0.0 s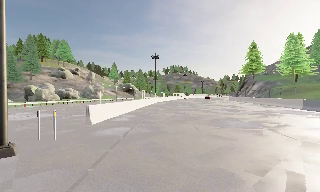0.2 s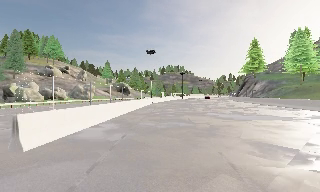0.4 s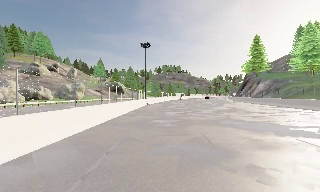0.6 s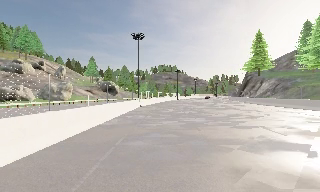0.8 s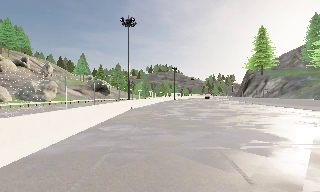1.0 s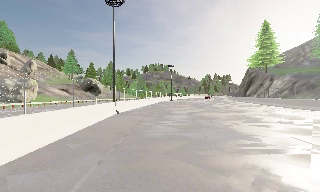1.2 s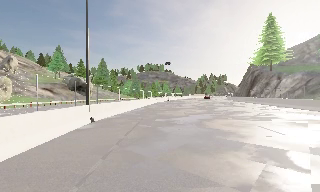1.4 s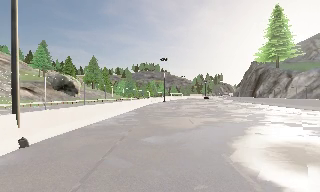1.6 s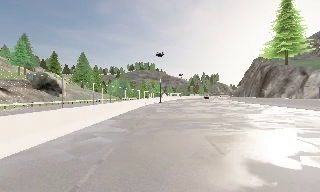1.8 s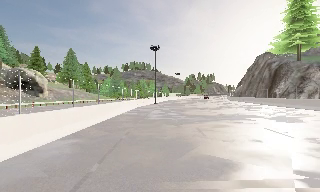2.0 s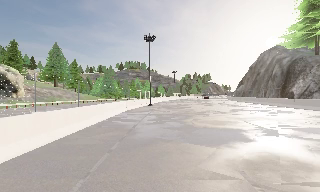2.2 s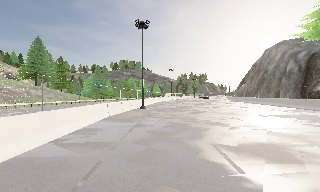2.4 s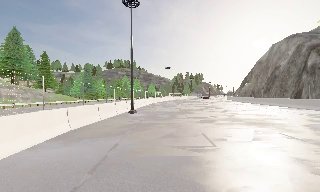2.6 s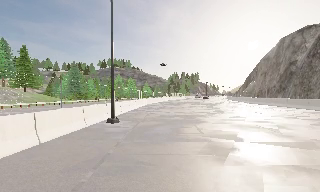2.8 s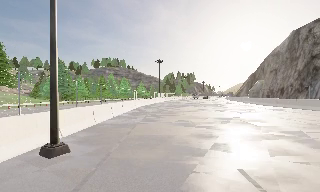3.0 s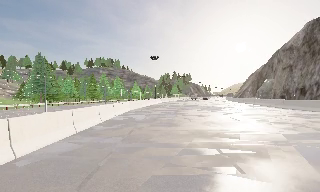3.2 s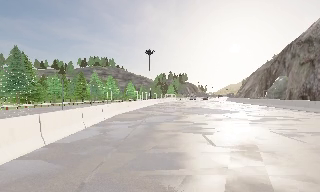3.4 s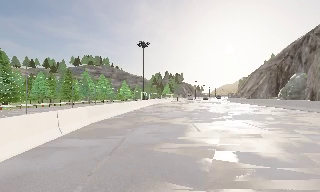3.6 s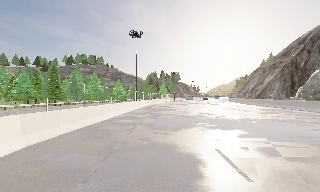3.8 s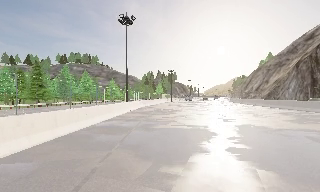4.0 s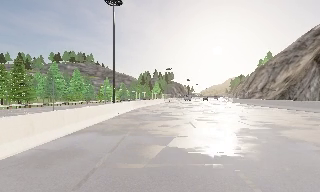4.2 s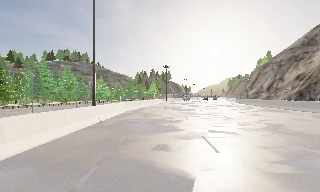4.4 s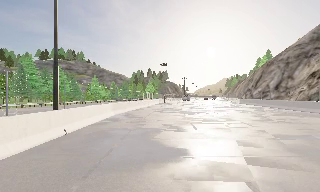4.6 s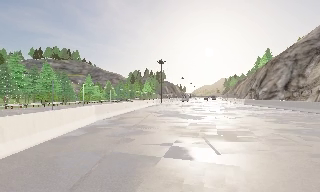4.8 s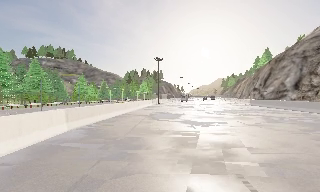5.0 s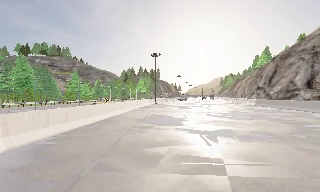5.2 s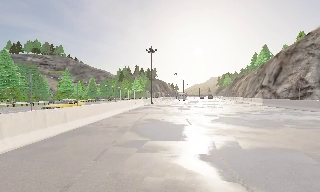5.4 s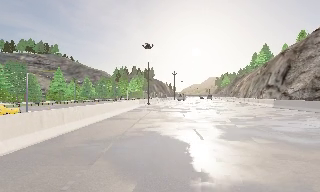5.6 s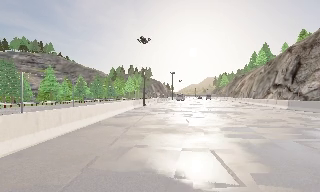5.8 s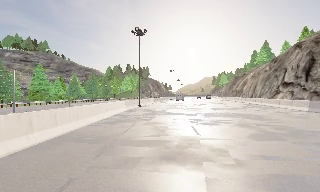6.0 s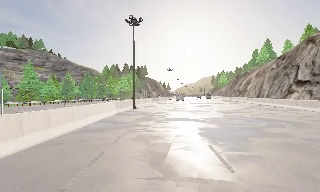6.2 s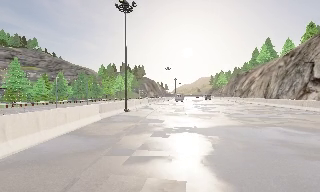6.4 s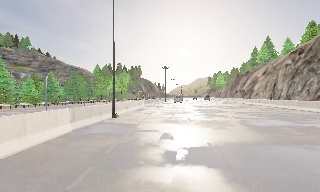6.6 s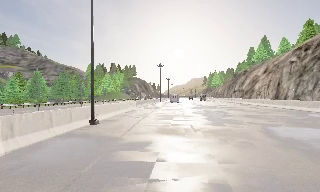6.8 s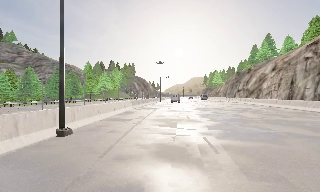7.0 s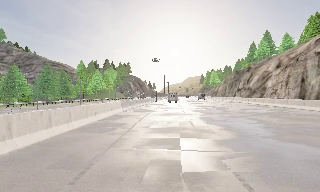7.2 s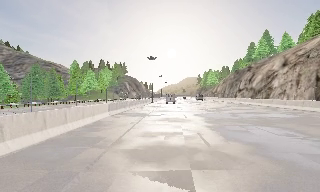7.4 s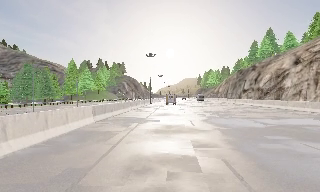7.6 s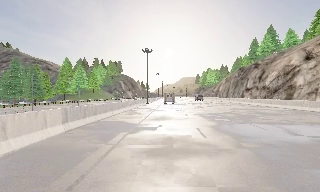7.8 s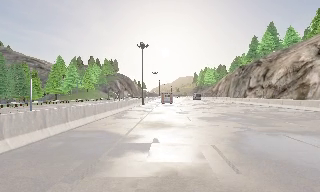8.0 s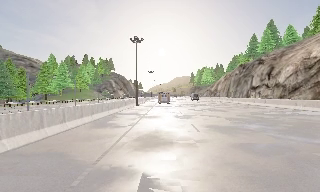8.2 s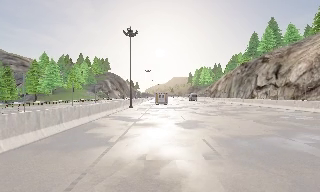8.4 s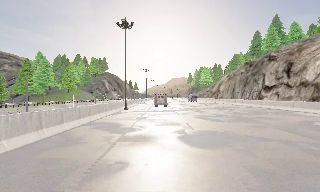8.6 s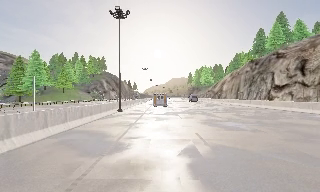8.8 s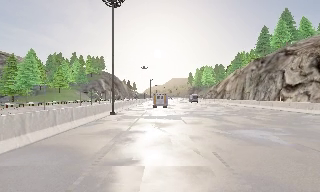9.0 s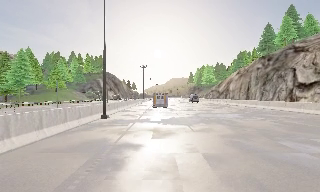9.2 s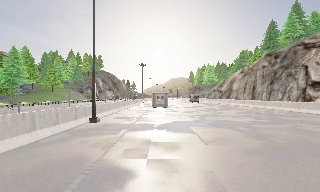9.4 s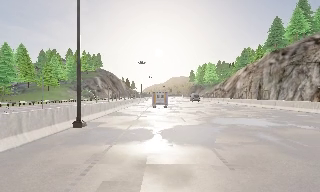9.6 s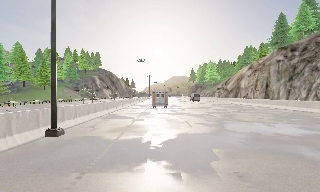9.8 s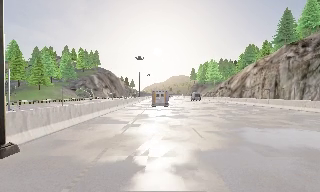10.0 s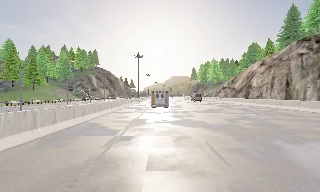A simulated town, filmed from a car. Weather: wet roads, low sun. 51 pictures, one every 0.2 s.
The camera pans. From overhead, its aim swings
clockwise.
The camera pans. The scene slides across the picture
to the left.
0.0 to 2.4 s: The camera pans to its right, which is clockwise from overhead, by about 20 degrees. It travels forward, about 60 m, so what stands in front looms larger.
2.4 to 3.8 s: The camera swings to its right by about 10 degrees, and the scene slides to the left. It travels forward, about 35 m, so what stands in front looms larger.
3.8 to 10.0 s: The camera pans to its right, which is clockwise from overhead, by about 20 degrees. It travels forward, about 100 m, so what stands in front looms larger.
The film runs forward here.
